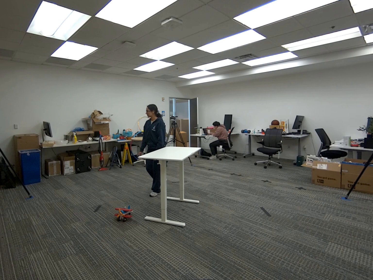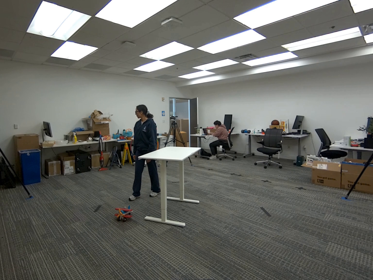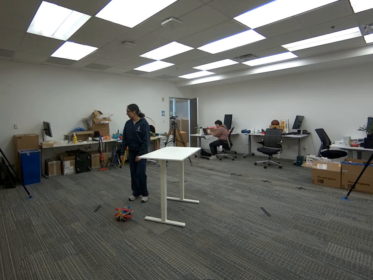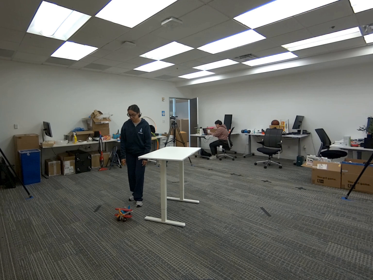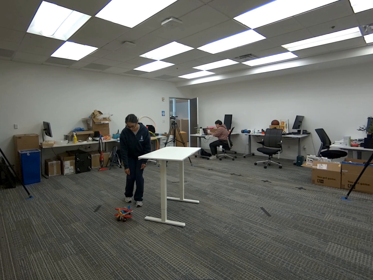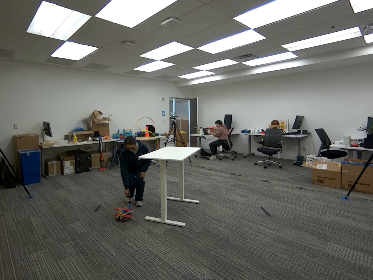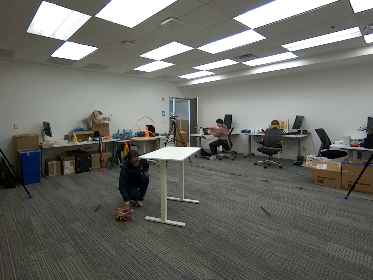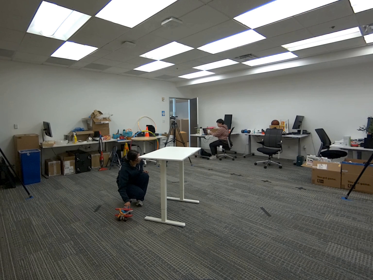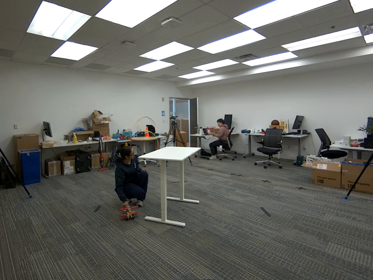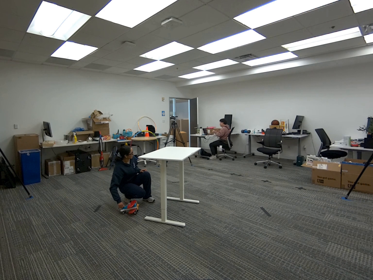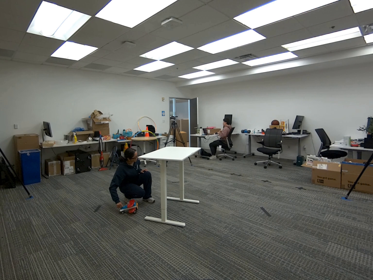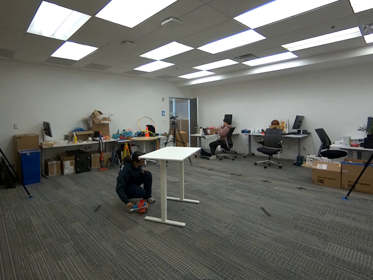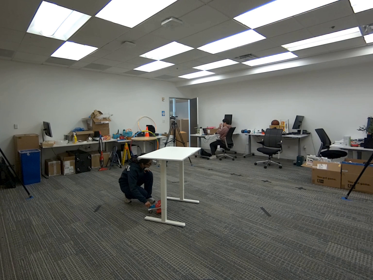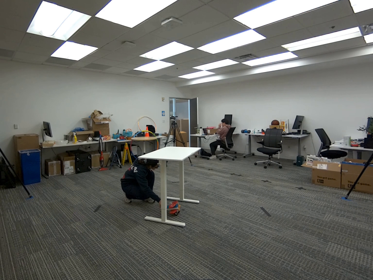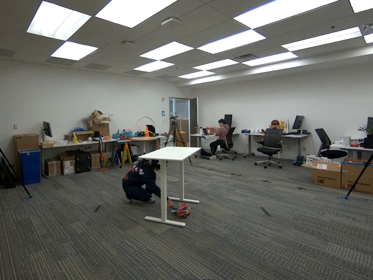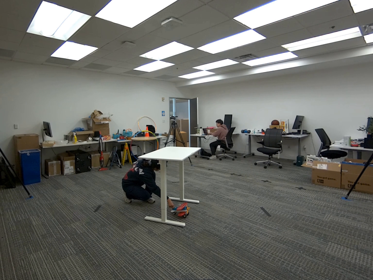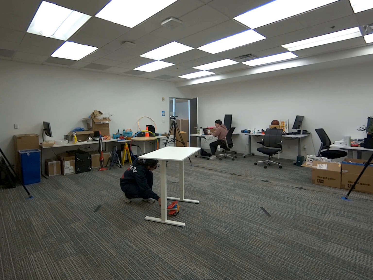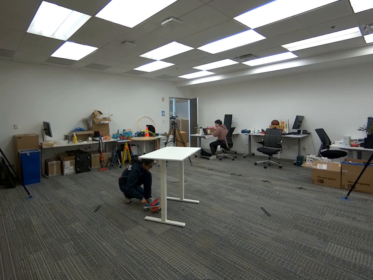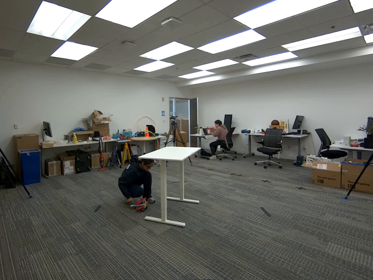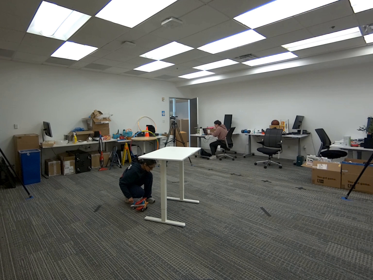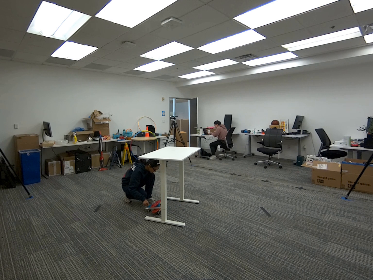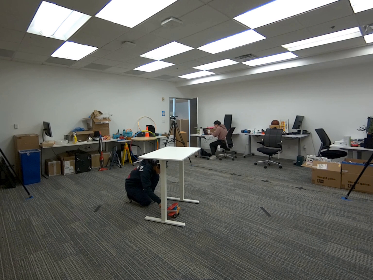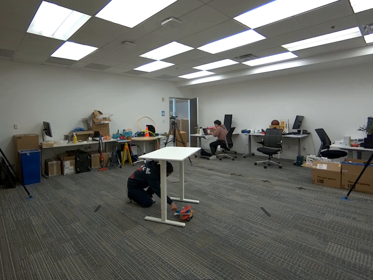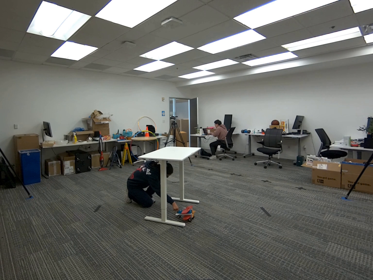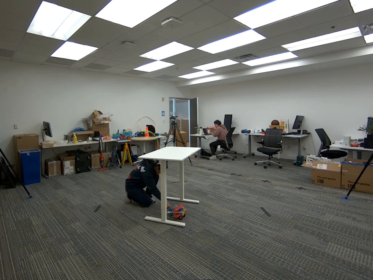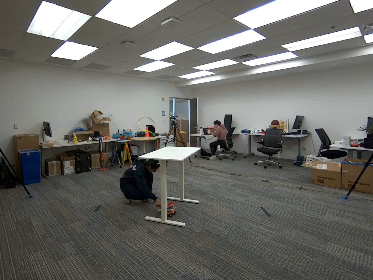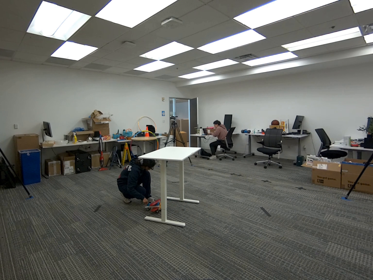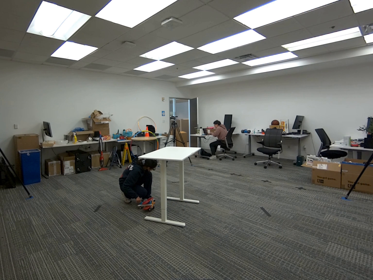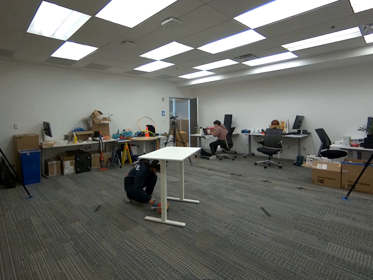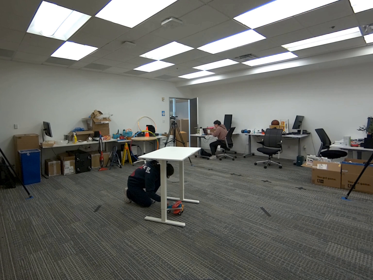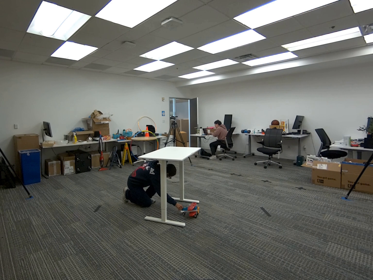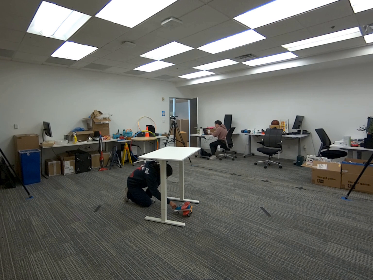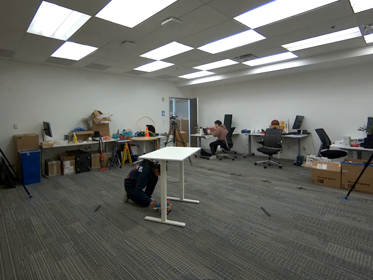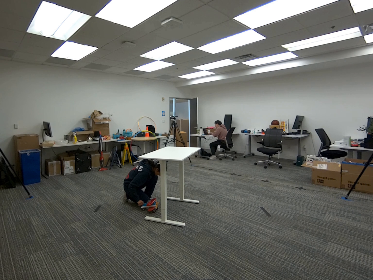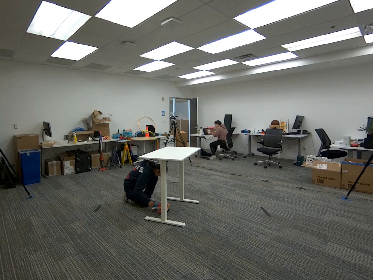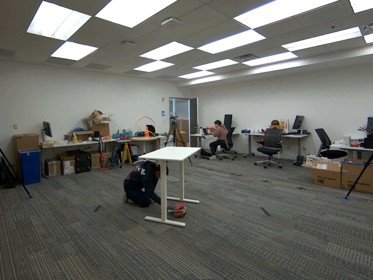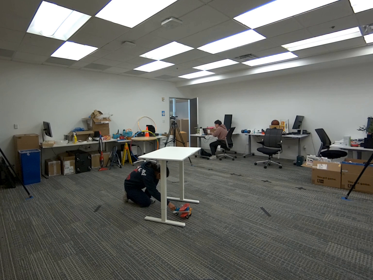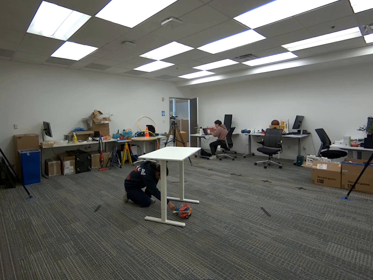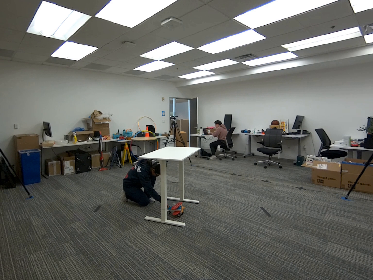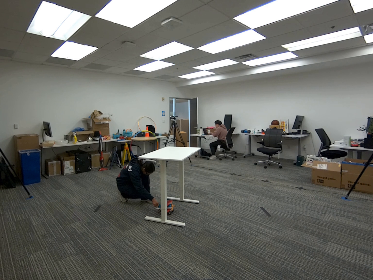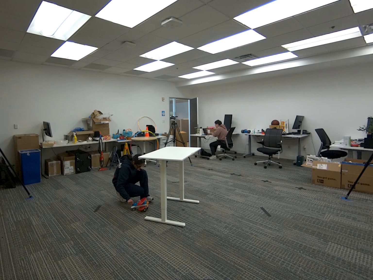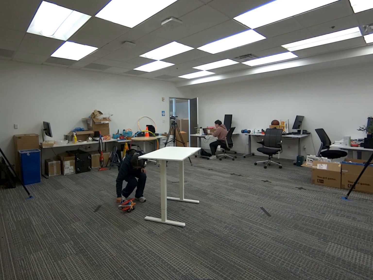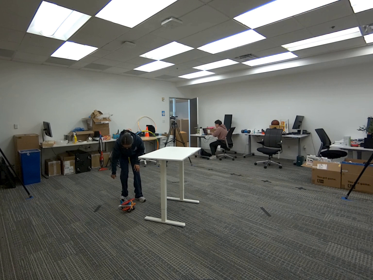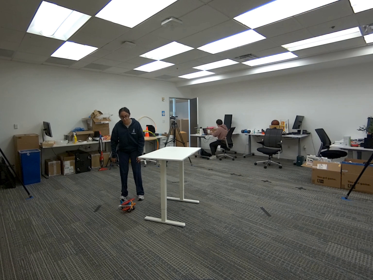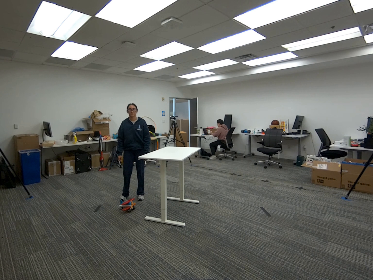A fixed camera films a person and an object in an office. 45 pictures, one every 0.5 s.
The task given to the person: Walk to the airplane on the ground, place your right hand on the plane, and roll it under the white desk.
